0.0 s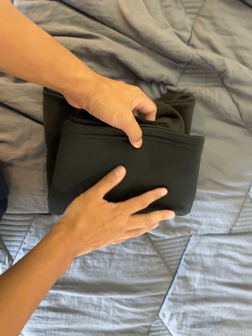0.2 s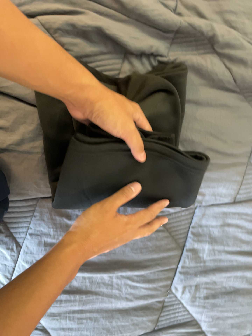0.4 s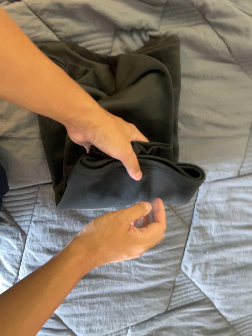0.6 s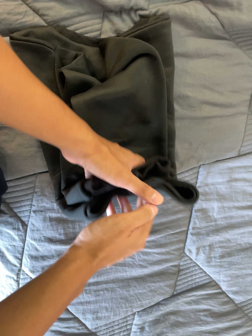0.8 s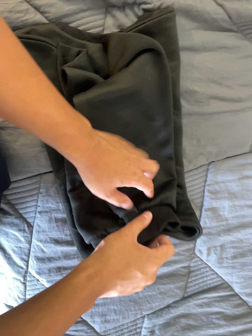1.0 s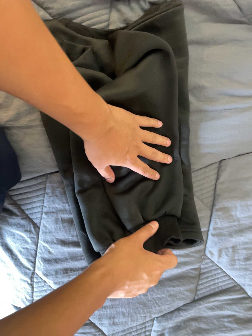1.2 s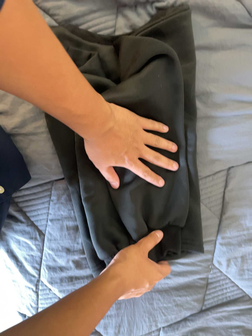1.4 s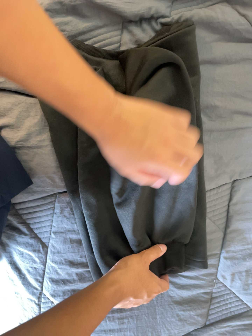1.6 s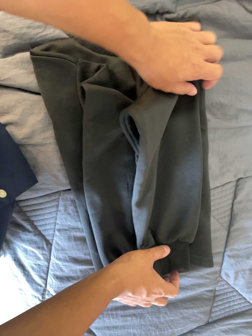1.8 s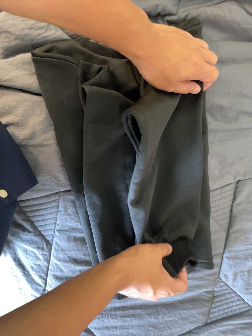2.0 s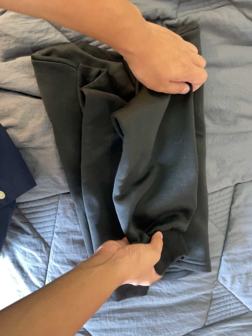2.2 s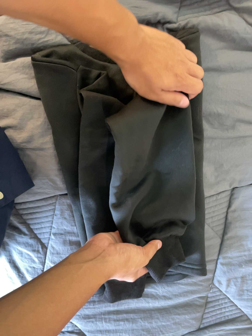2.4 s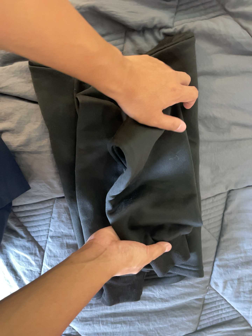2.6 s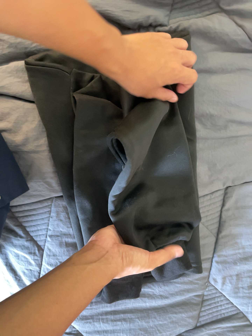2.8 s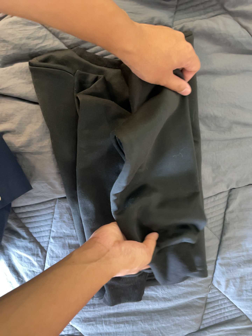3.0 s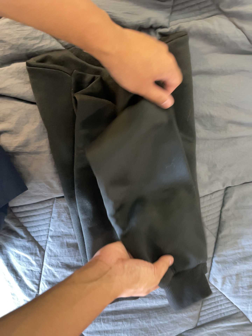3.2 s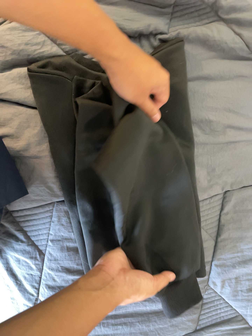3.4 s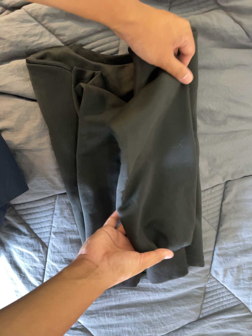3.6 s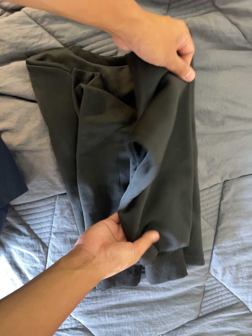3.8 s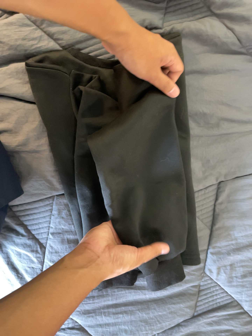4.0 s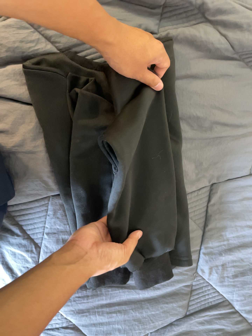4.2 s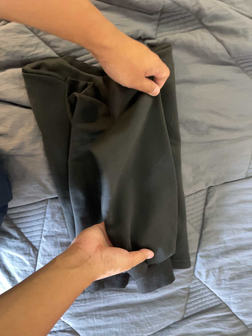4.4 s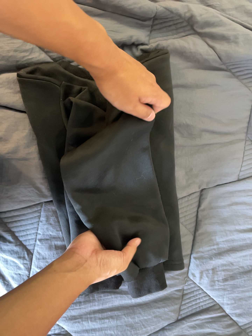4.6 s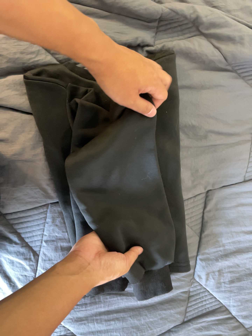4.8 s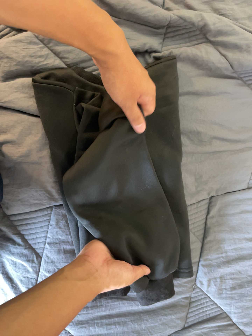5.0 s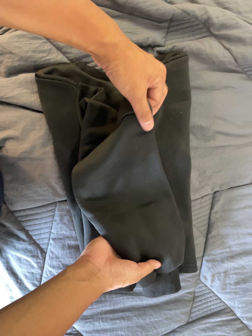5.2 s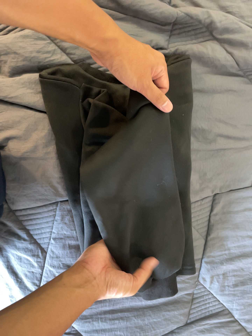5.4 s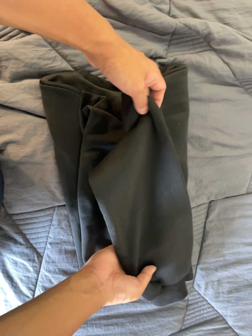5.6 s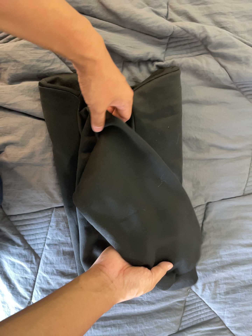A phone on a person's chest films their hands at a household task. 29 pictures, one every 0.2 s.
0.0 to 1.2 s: The camera travels toward the bottom of its view and forward, about 10 cm, so close, fixed things drift upward. It rolls about its line of sight by about 15 degrees, and the scene rotates counterclockwise.
1.2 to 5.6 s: The camera travels backward, about 8 cm, so what stands in front gets smaller.
The film runs backward here.
